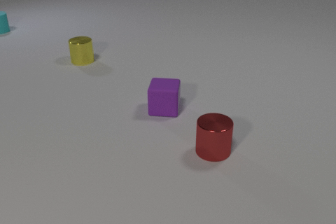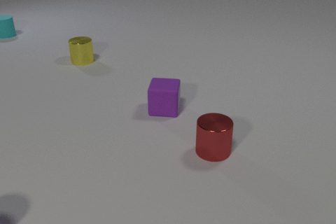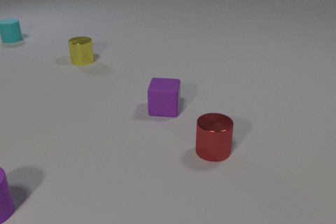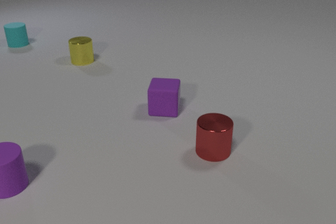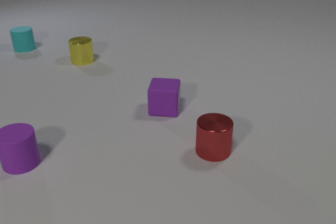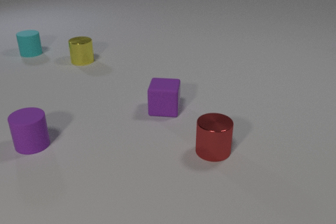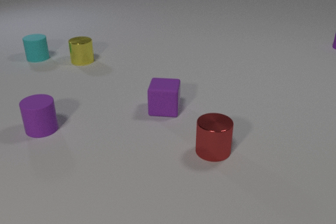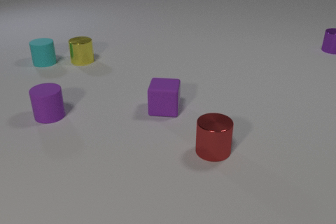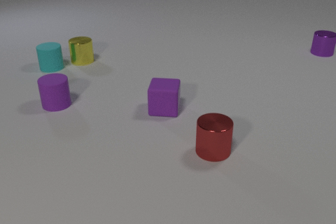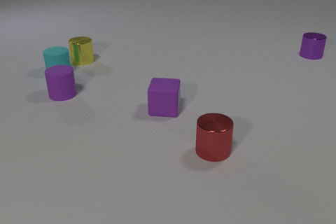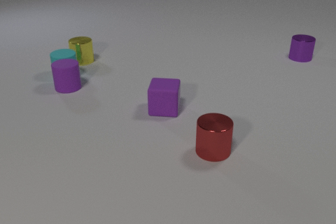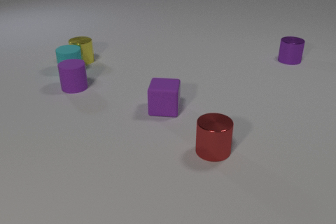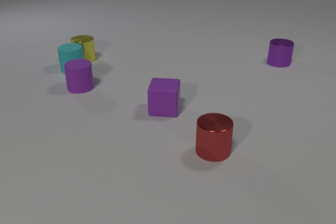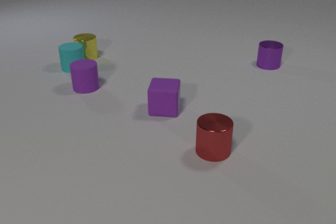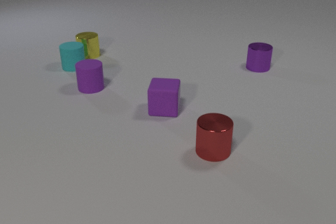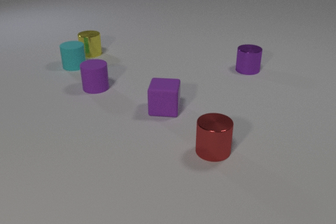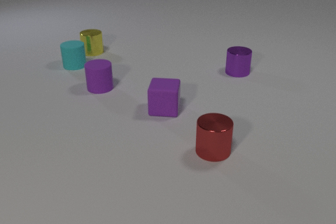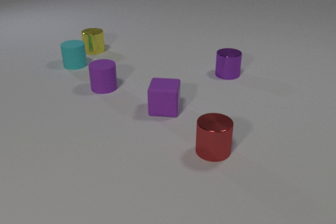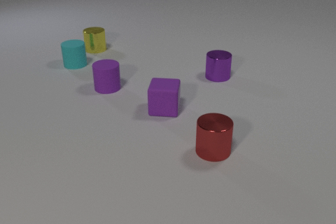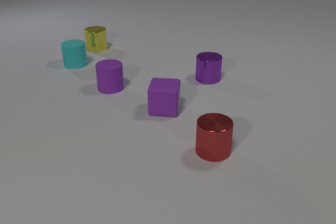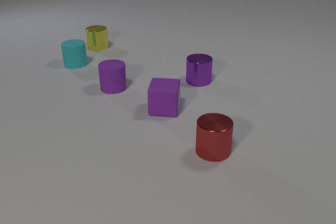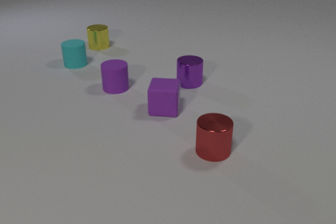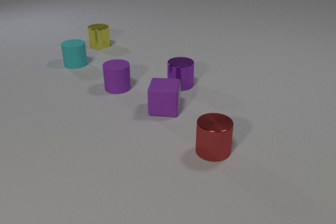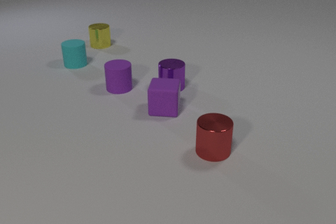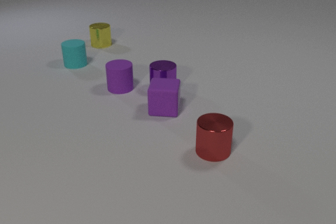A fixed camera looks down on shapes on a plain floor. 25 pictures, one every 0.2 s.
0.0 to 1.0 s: The purple rubber cylinder comes in at the left edge, slides away from the camera and to the right. The cyan rubber cylinder slides toward the camera.
1.0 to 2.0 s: The purple rubber cylinder slides away from the camera. The cyan rubber cylinder slides toward the camera and to the right. The purple metal cylinder comes in at the right edge, slides toward the camera and to the left. The purple rubber cylinder and the cyan rubber cylinder collide.
2.0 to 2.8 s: The purple rubber cylinder slides to the right. The cyan rubber cylinder slides away from the camera. The yellow metal cylinder slides away from the camera and to the right. The purple metal cylinder slides to the left and toward the camera. The cyan rubber cylinder and the yellow metal cylinder collide.
2.8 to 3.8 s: The purple rubber cylinder slides to the right. The cyan rubber cylinder slides away from the camera. The yellow metal cylinder slides away from the camera and to the right. The purple metal cylinder slides to the left and toward the camera.
3.8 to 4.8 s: The purple rubber cylinder slides to the right. The yellow metal cylinder slides away from the camera and to the right. The purple metal cylinder slides to the left and toward the camera.
Are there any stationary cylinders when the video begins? yes.
How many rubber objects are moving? 2.
What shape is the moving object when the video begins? cylinder.
